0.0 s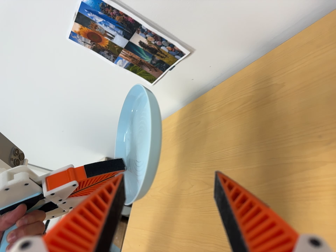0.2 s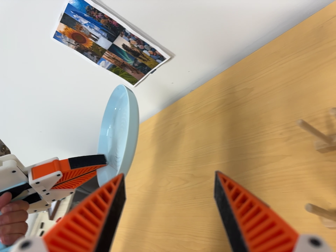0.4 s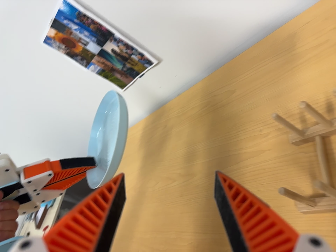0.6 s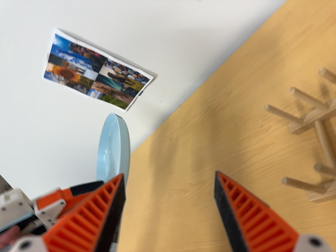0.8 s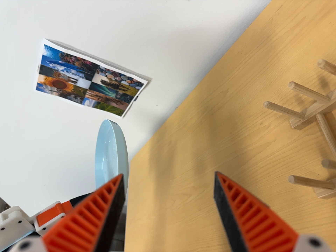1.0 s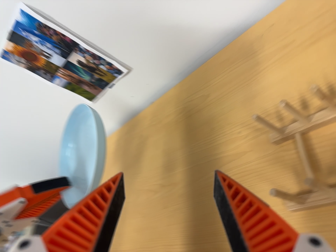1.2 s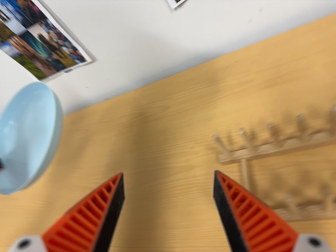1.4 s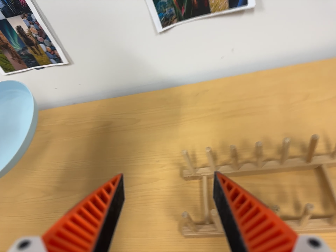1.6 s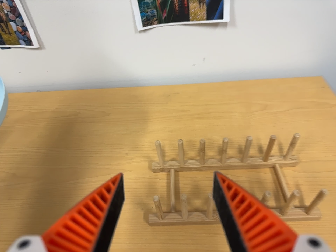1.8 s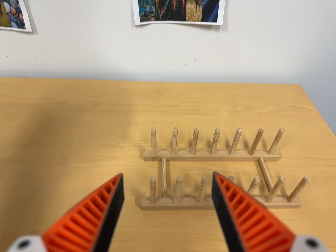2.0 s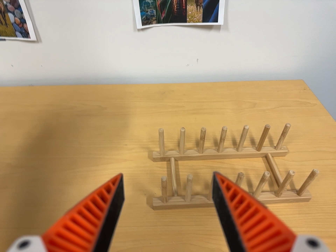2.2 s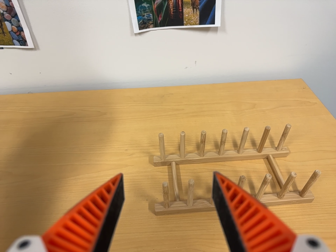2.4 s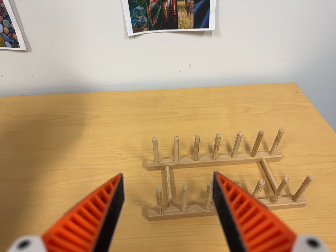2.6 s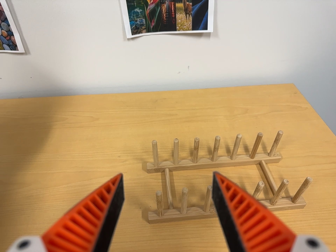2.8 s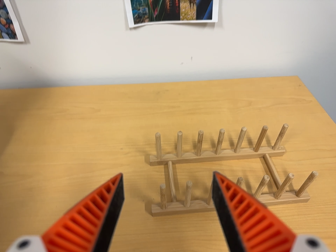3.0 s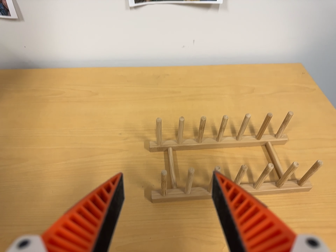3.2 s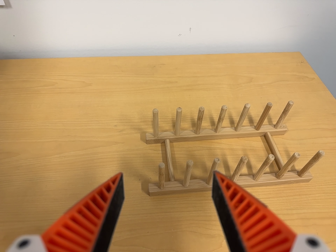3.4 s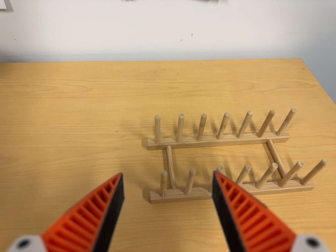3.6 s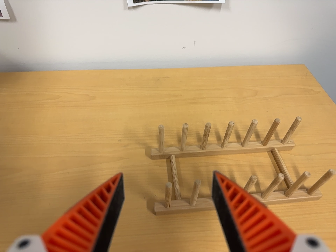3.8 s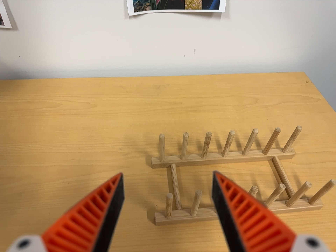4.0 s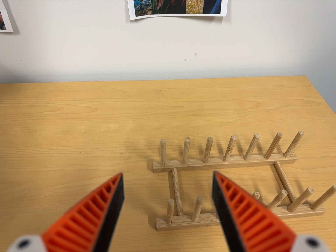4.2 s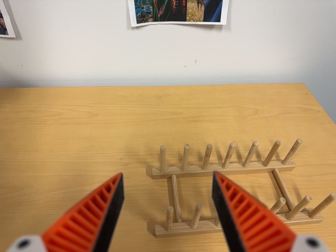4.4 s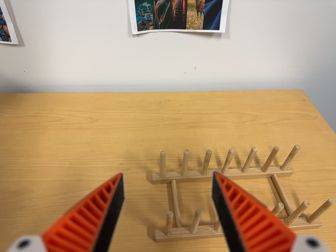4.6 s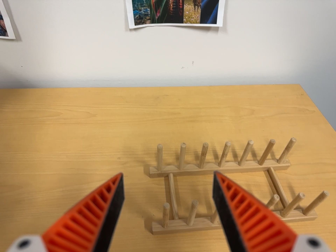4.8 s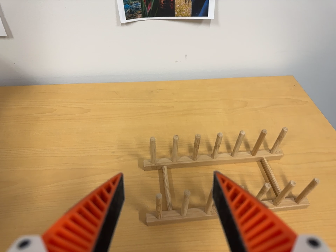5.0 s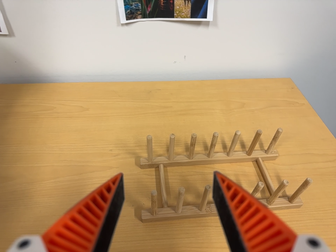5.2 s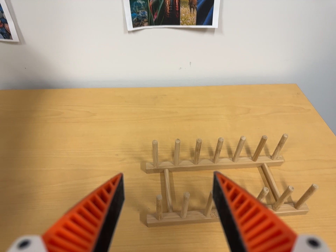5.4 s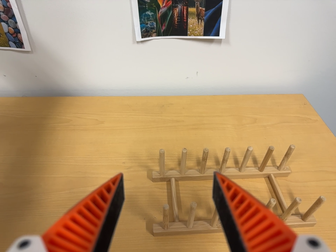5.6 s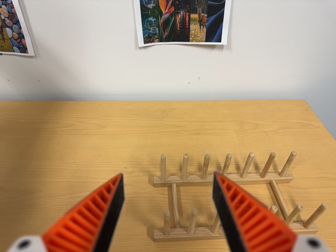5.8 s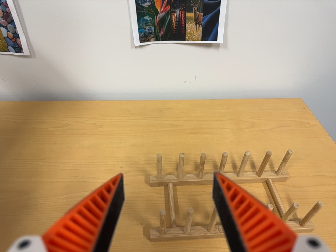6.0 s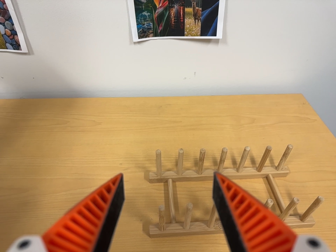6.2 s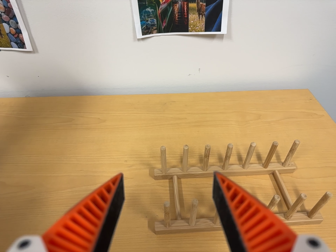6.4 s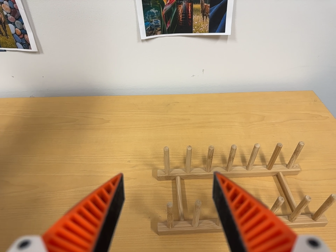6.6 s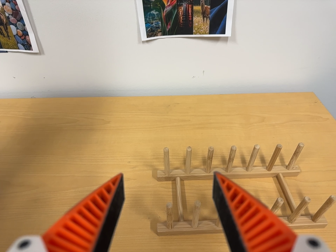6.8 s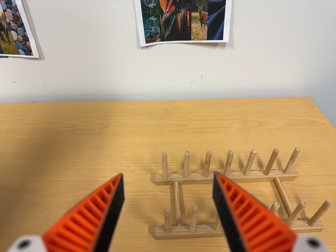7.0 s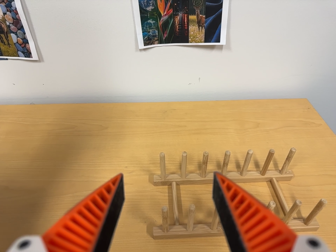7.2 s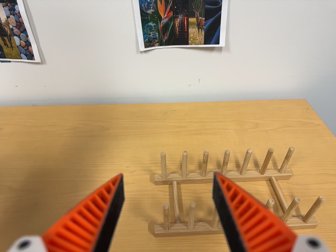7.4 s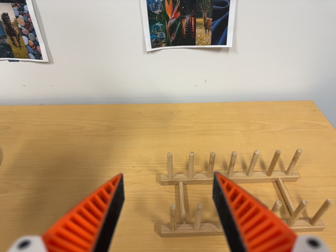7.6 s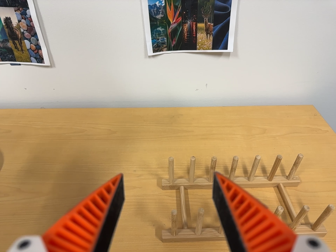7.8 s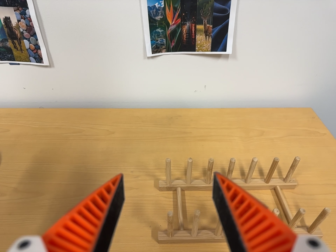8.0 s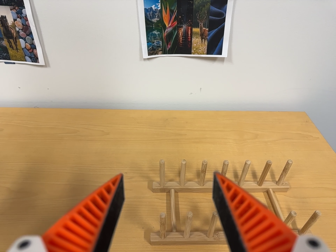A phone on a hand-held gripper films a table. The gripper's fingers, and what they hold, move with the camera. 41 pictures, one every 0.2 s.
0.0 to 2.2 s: The camera swings to its right by about 55 degrees, and the scene slides to the left. It travels to its left, toward the bottom of its view and backward, about 24 cm. Its aim tips toward the top of its view by about 20 degrees. It rolls about its line of sight by about 25 degrees, and the scene rotates clockwise.
2.2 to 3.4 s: The camera travels forward, about 5 cm, so what stands in front looms larger.
3.4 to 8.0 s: The camera travels backward, about 5 cm, so what stands in front gets smaller. Its aim tips toward the top of its view by about 10 degrees, and the scene shifts downward.
The film runs backward here.
